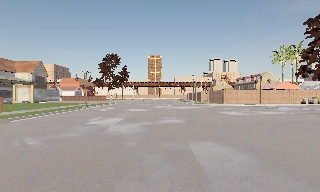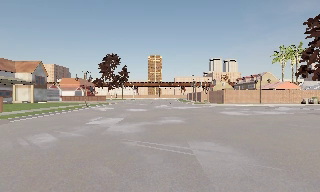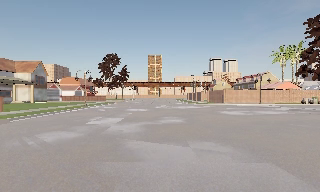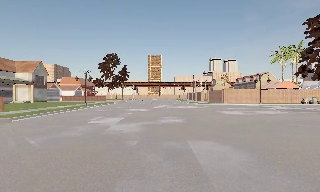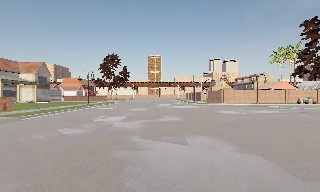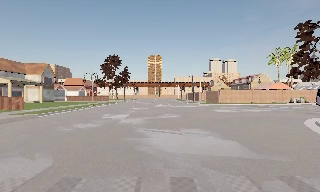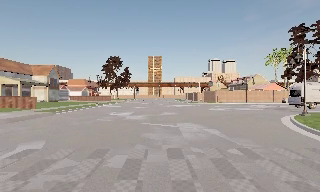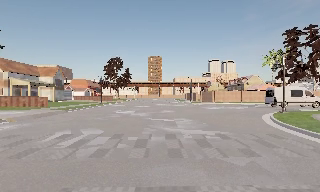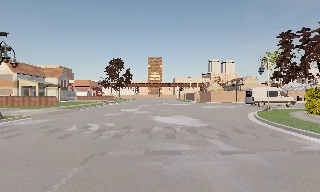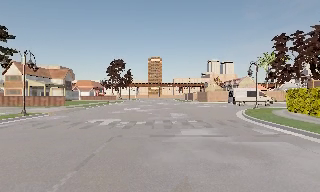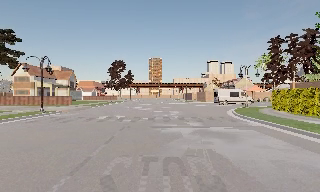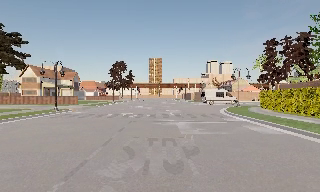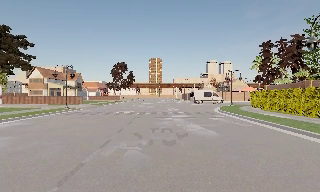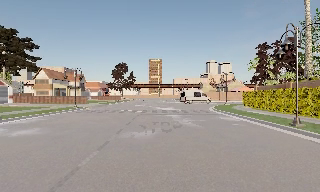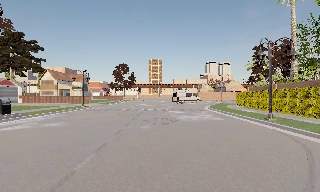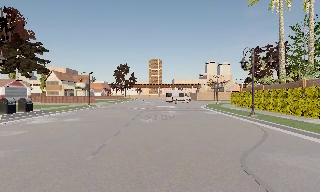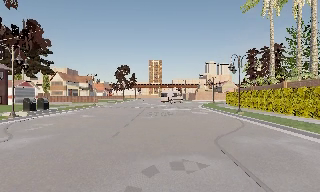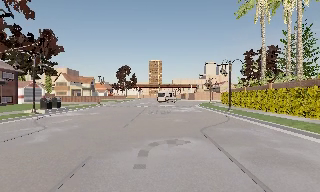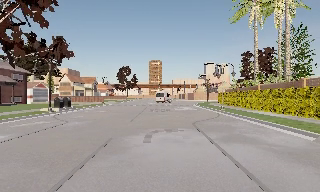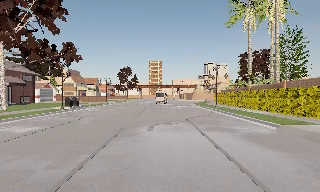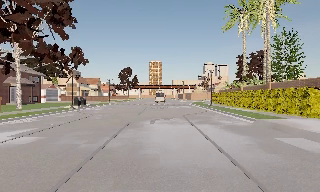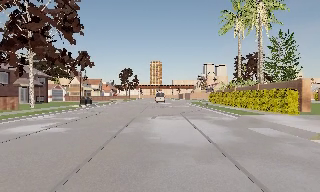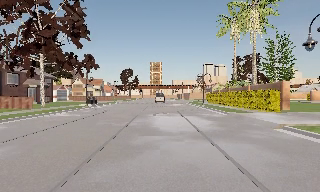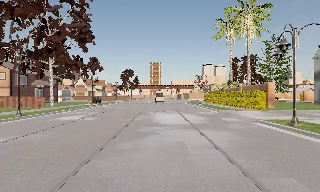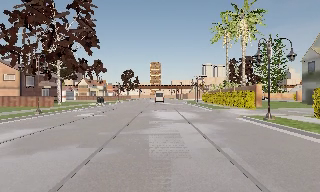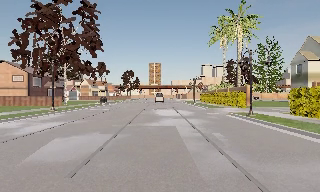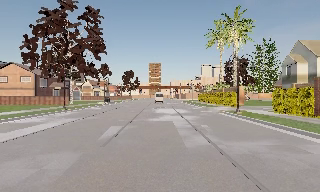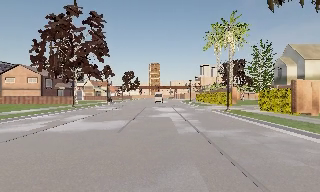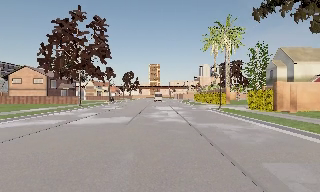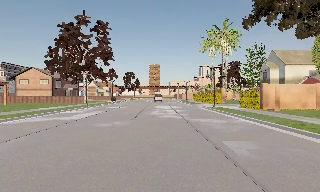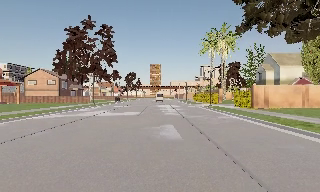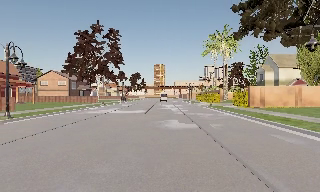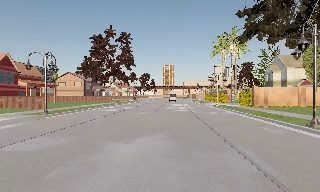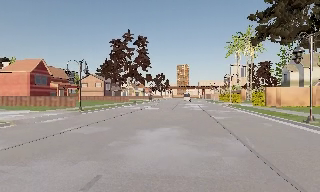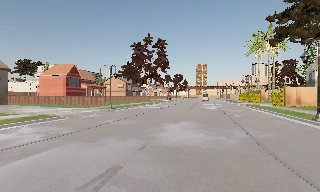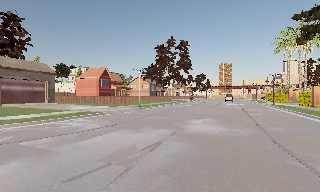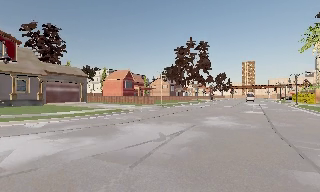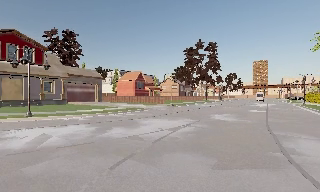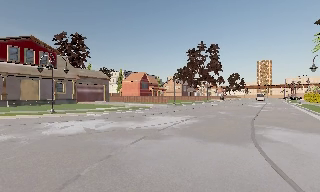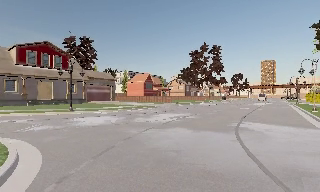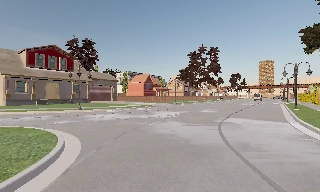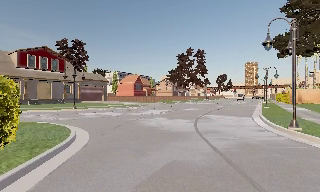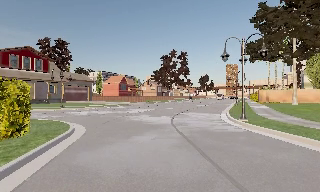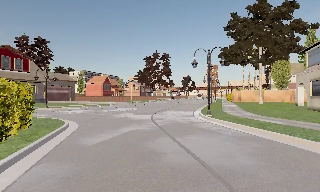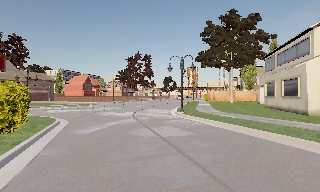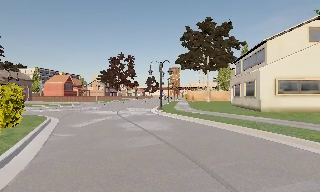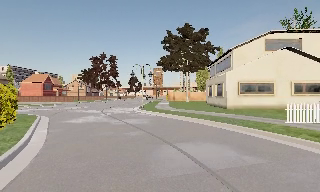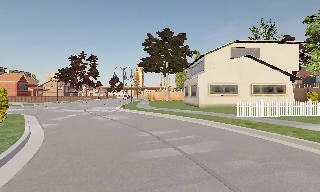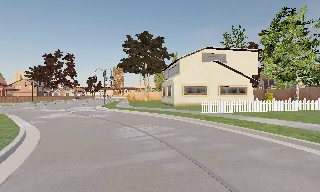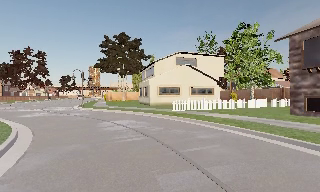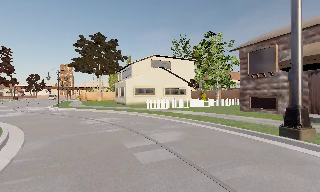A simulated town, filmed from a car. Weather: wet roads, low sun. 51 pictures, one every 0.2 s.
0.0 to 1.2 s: The camera travels backward, about 4 m, so what stands in front gets smaller. It gains speed.
1.2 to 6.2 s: The camera travels backward, about 45 m, so what stands in front gets smaller.
6.2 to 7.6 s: The camera pans to its left, which is counterclockwise from overhead, by about 35 degrees. It travels backward, about 13 m.
7.6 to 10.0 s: The camera swings to its right by about 60 degrees, and the scene slides to the left. It travels backward, about 20 m.
The film runs backward here.
